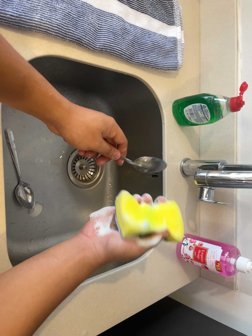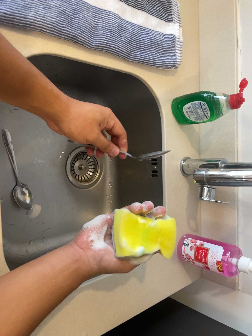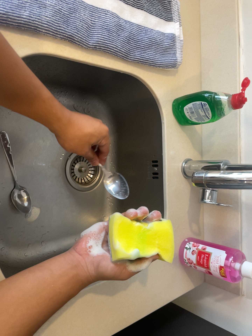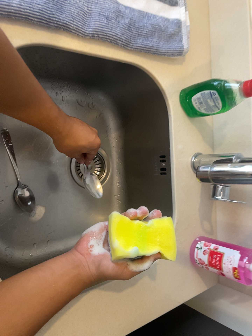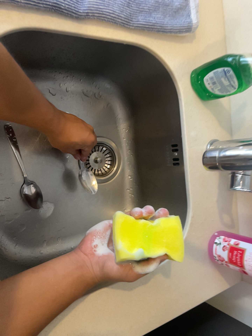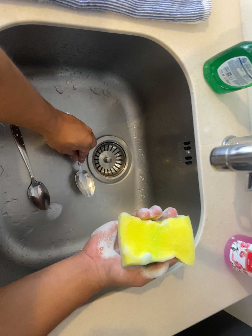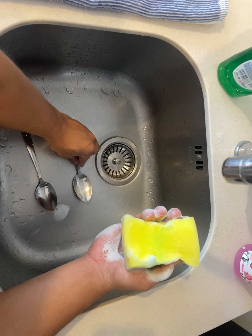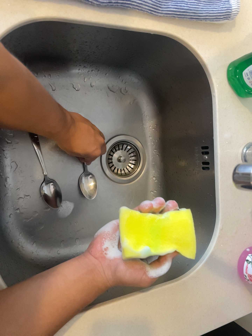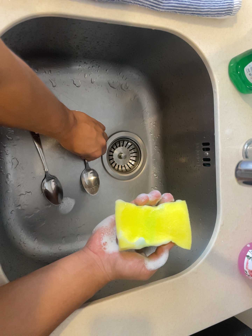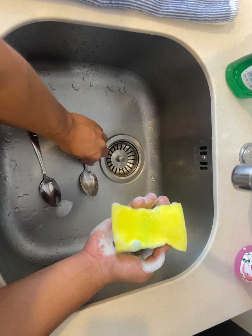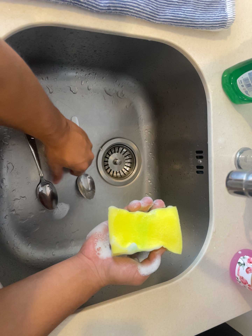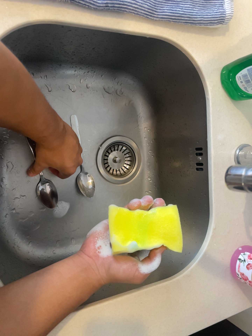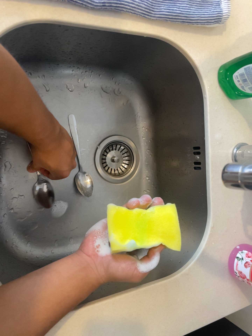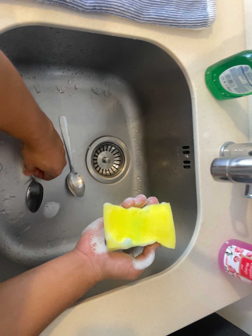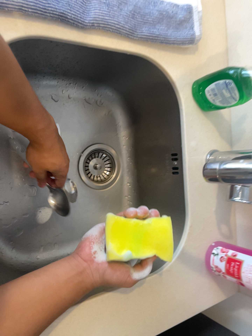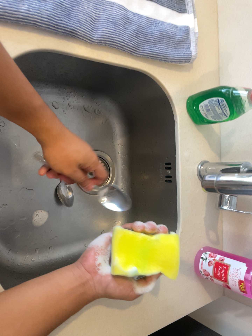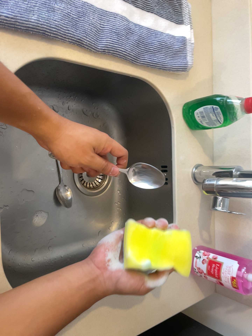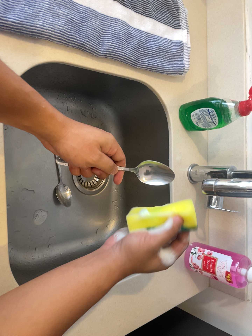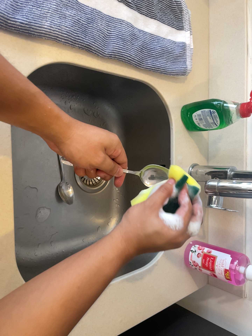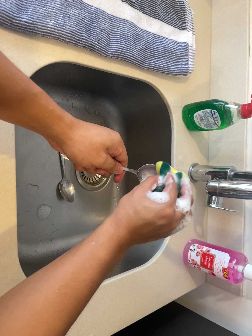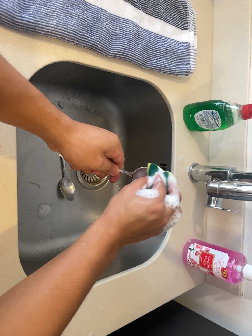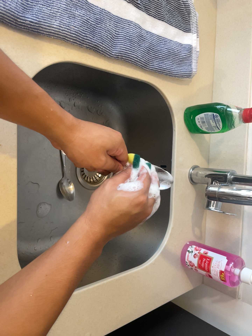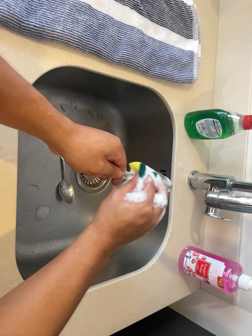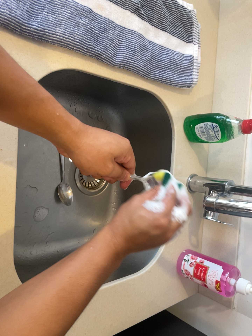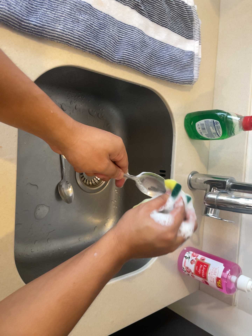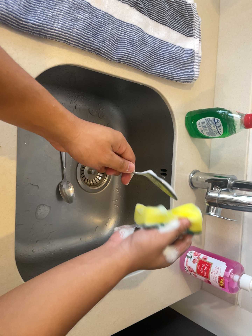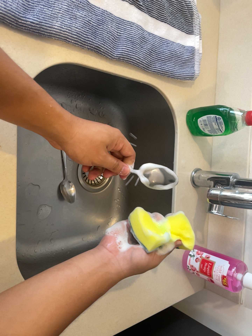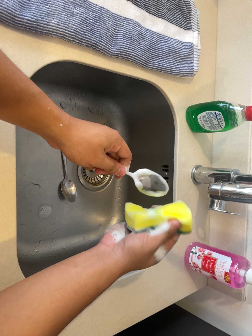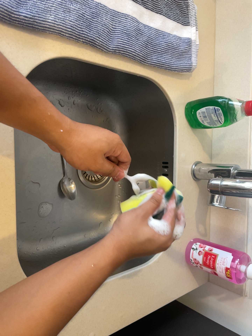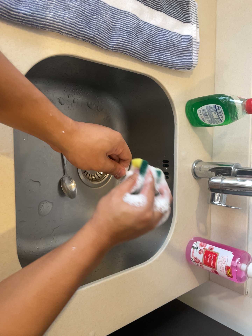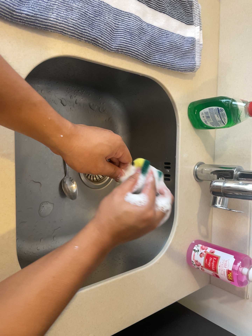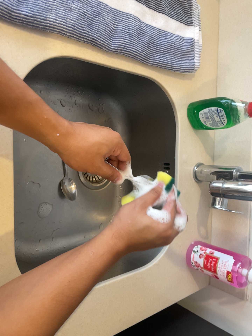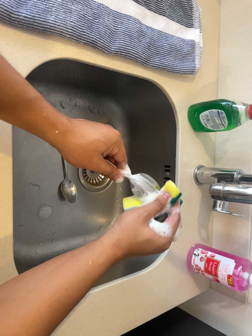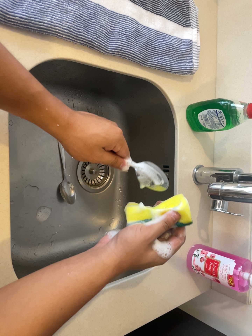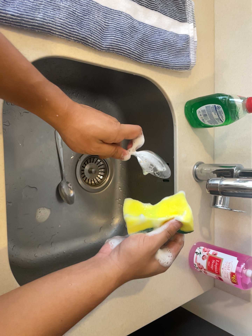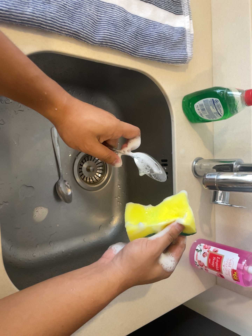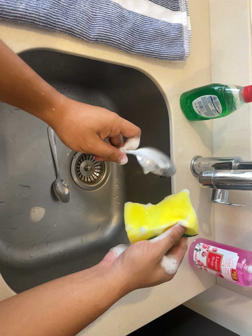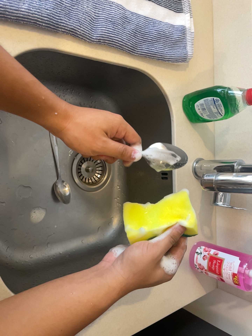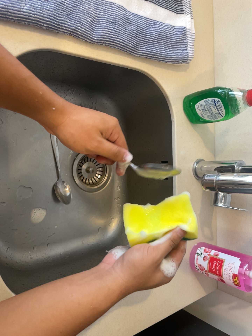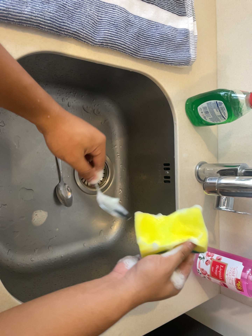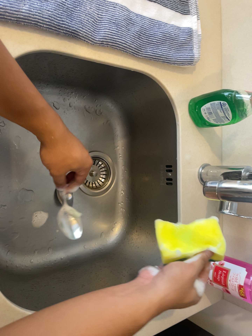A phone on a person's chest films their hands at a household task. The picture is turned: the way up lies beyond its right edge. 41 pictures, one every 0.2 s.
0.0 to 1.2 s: The camera pans to its left by about 15 degrees. It travels forward and to its right, about 16 cm, so what stands in front looms larger.
1.2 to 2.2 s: The camera shifts only a little, or ends up much as it began.
2.2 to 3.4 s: The camera pans to its right by about 15 degrees. It travels backward and to its left, about 14 cm, so what stands in front gets smaller.
3.4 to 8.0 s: The camera shifts only a little, or ends up much as it began.
The film runs forward here.
